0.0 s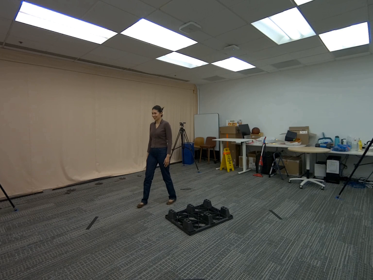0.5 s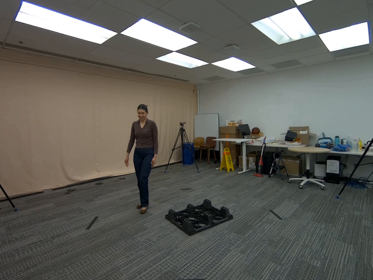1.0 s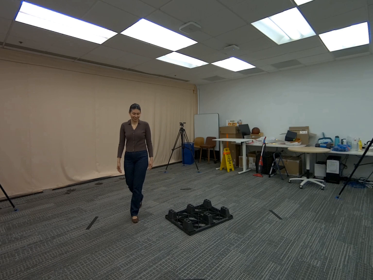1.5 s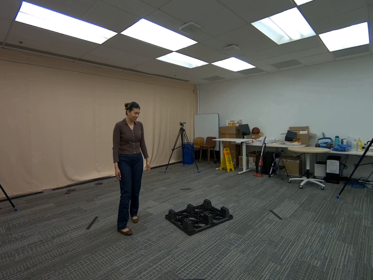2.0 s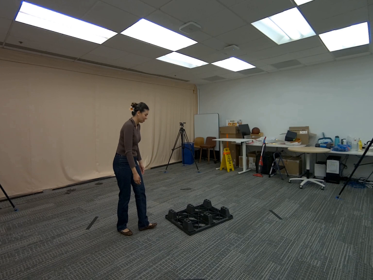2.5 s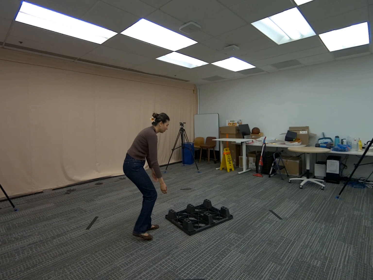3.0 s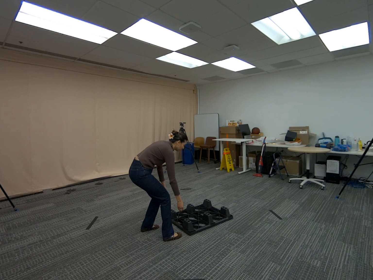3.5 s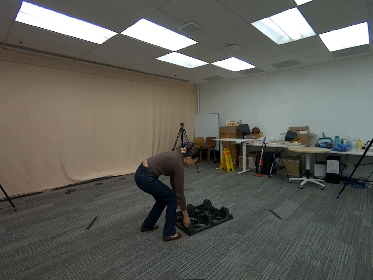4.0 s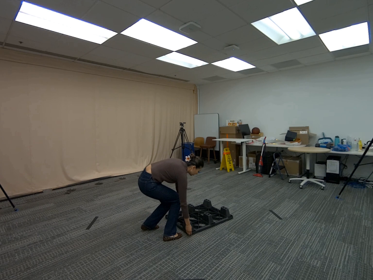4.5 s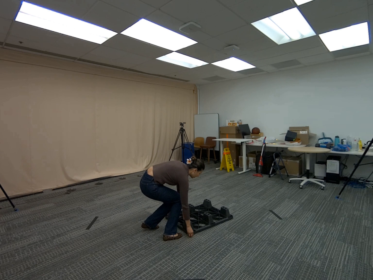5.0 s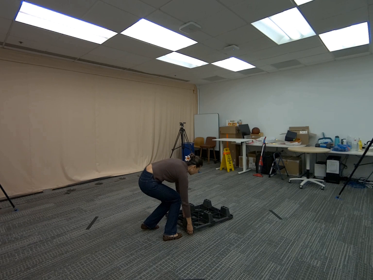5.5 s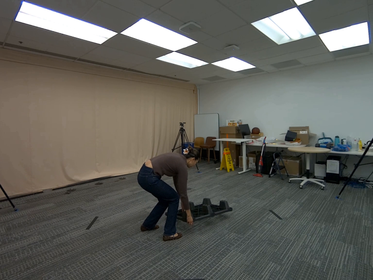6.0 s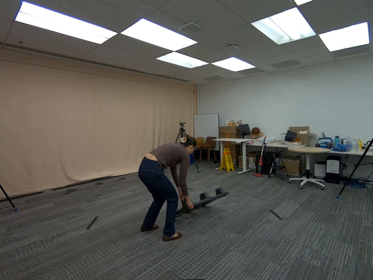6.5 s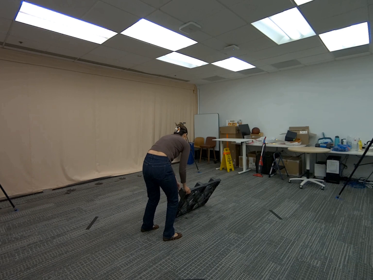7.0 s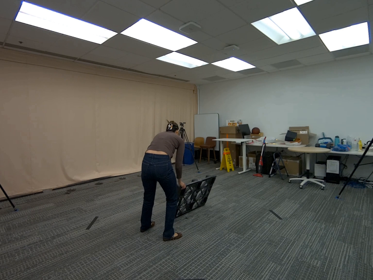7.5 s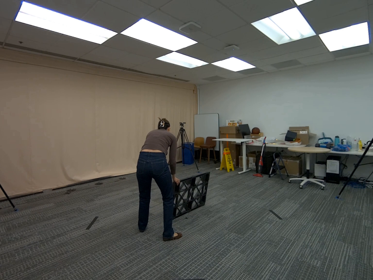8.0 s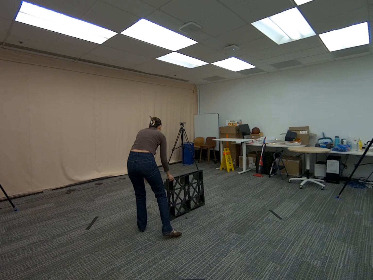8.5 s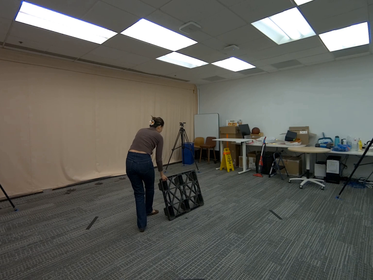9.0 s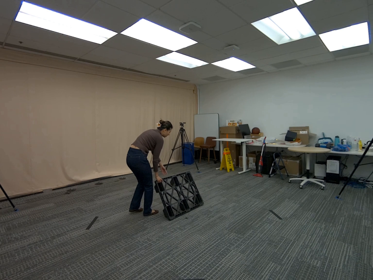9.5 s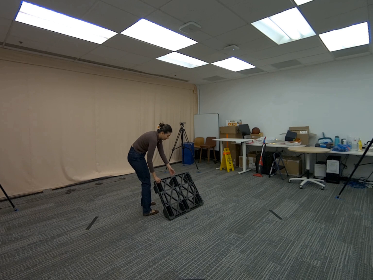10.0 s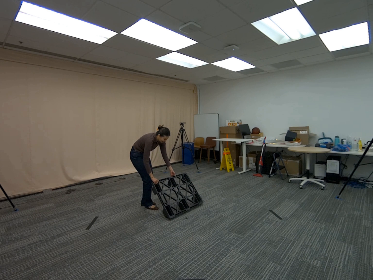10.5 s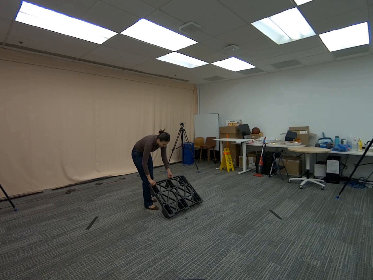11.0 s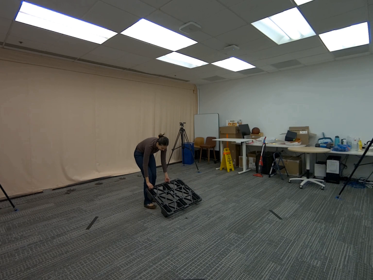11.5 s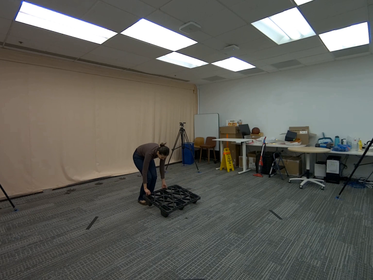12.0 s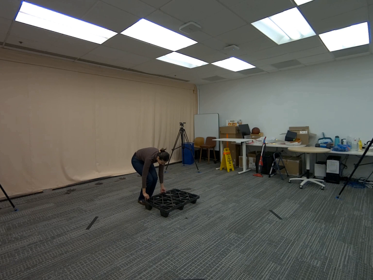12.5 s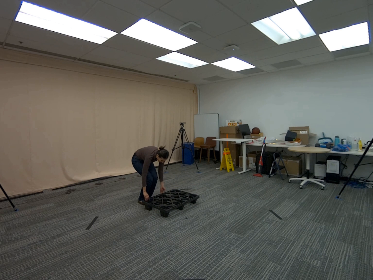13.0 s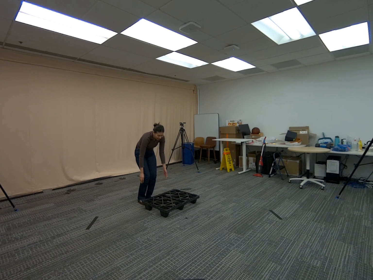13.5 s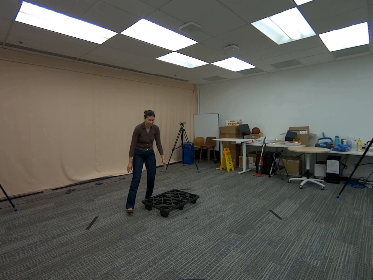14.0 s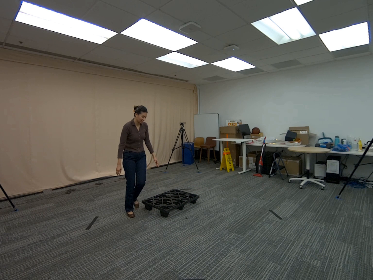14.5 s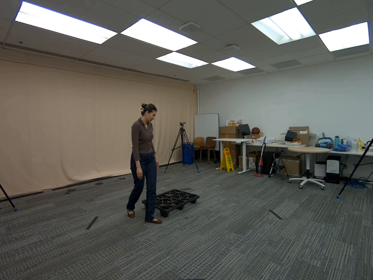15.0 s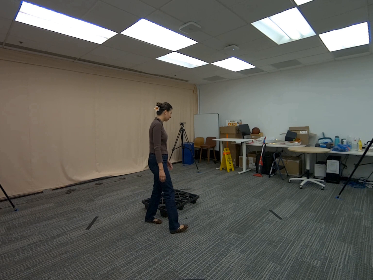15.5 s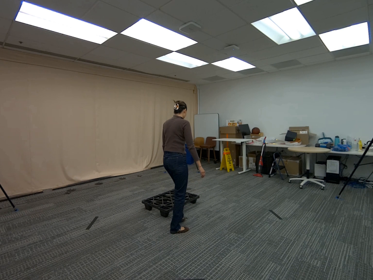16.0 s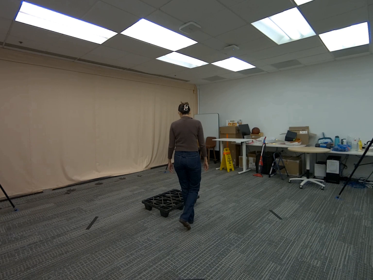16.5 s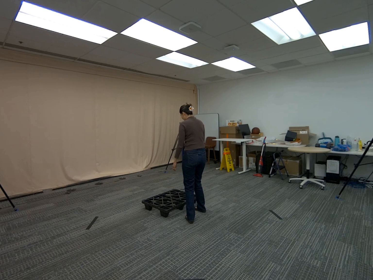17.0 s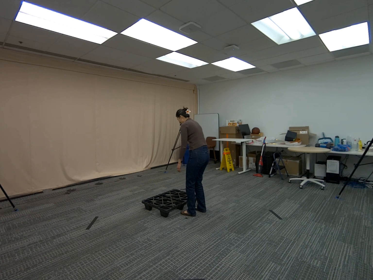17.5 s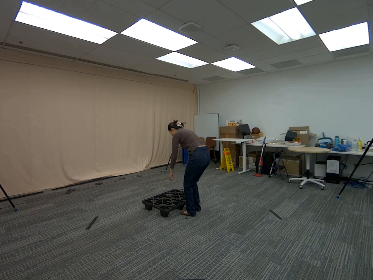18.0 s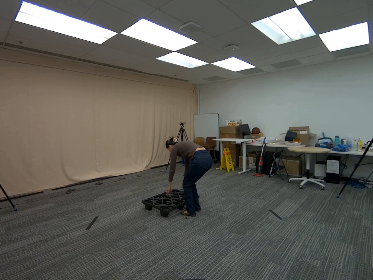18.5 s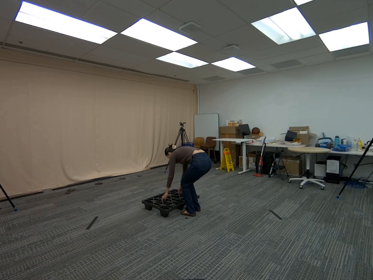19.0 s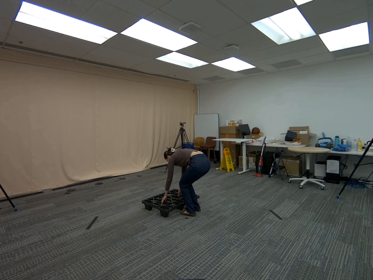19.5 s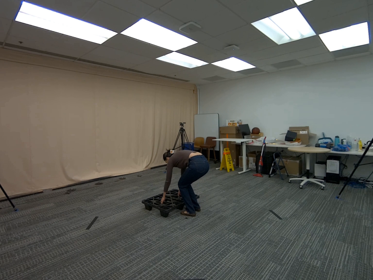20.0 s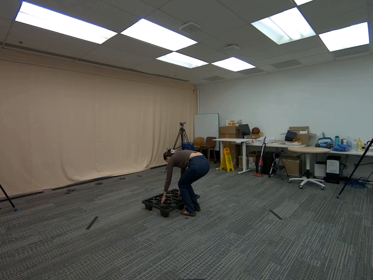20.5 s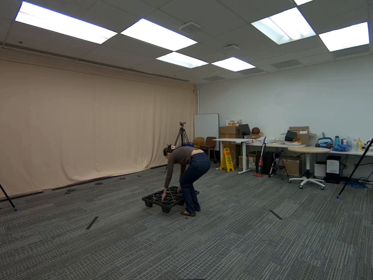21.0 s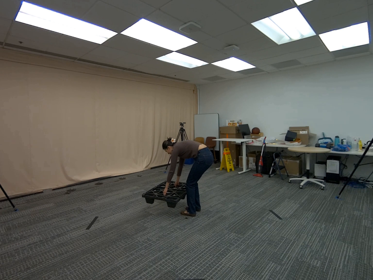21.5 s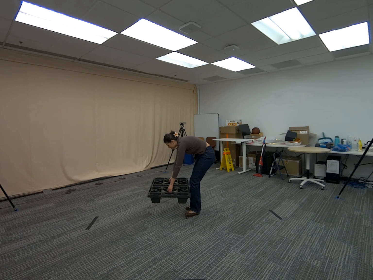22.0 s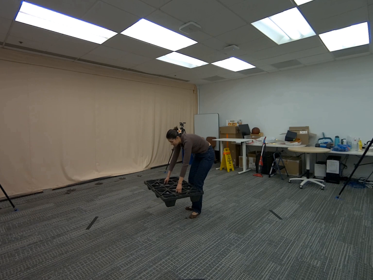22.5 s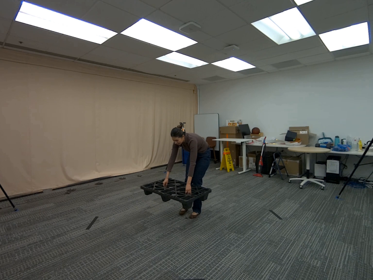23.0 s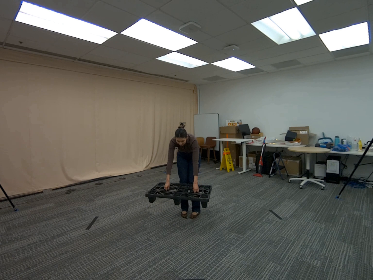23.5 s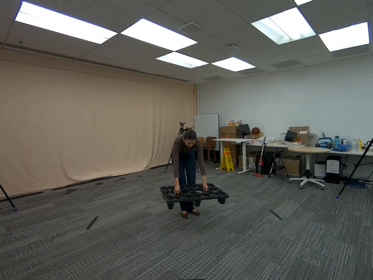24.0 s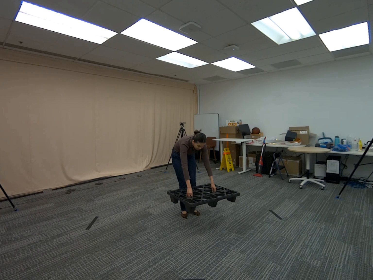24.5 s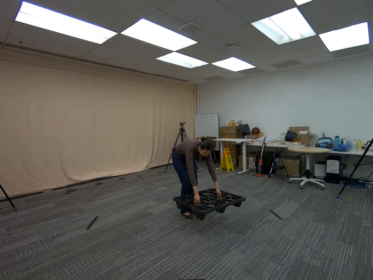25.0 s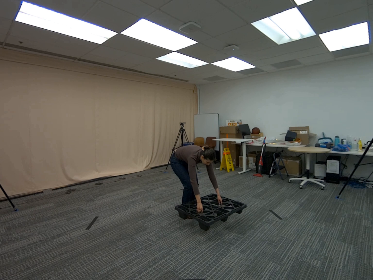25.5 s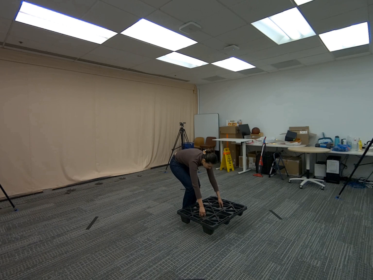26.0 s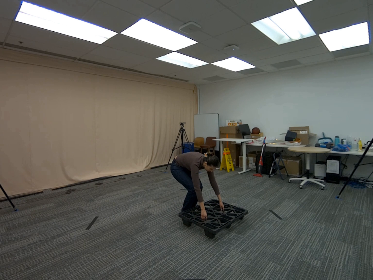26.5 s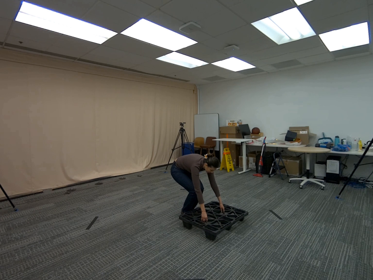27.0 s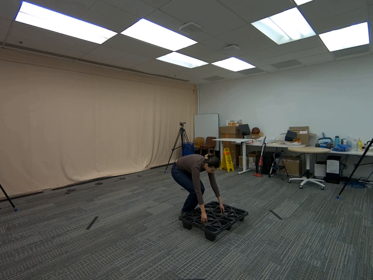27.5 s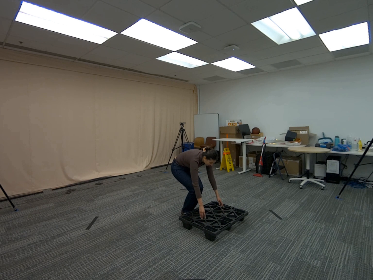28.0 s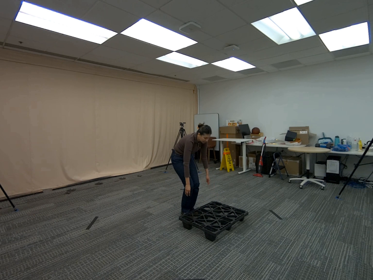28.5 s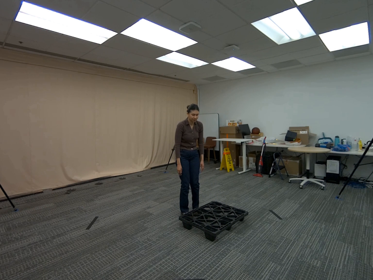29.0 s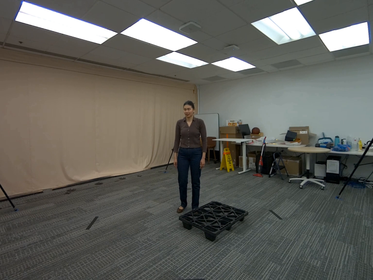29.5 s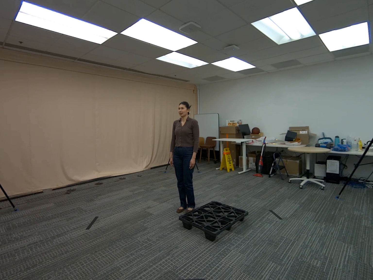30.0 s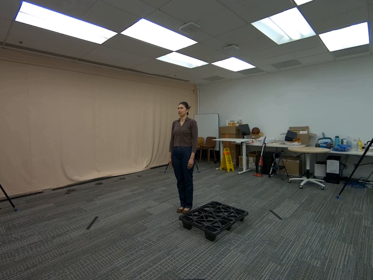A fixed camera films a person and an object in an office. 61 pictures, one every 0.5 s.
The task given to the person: Walk over to the platform on the ground and turn the platform over and rotate the platform 180° while the platform remains on the floor.
